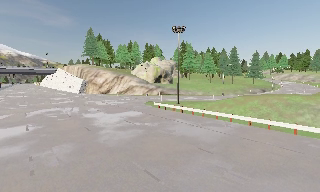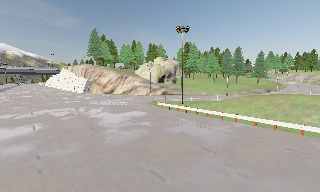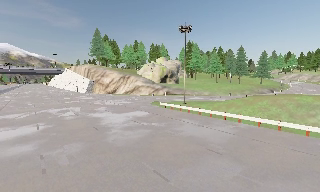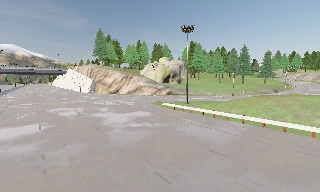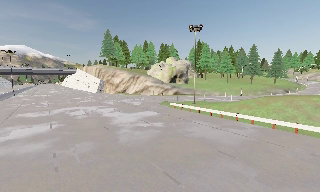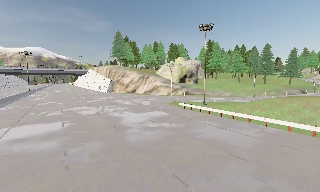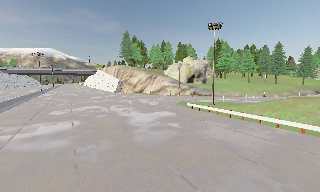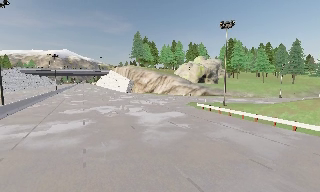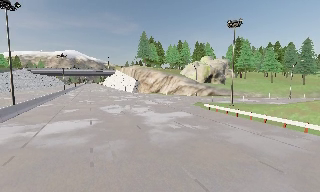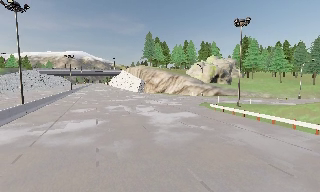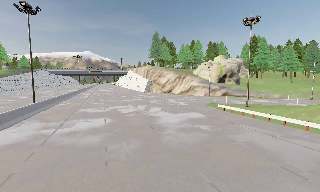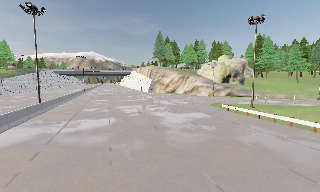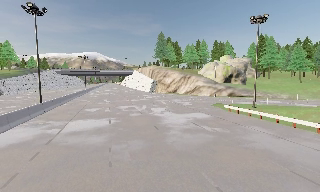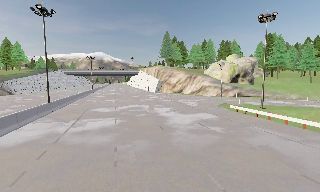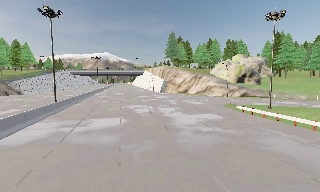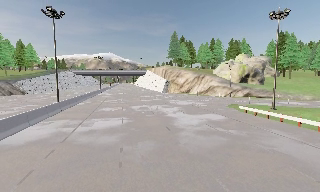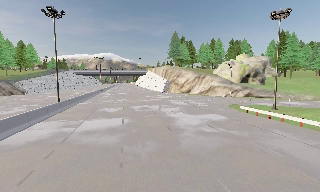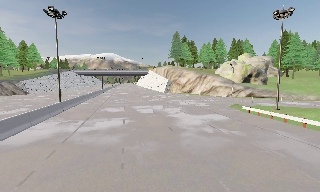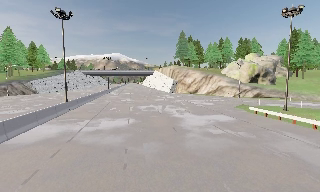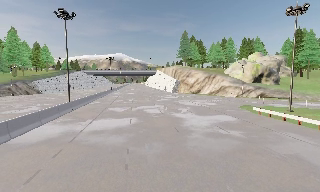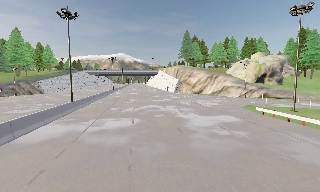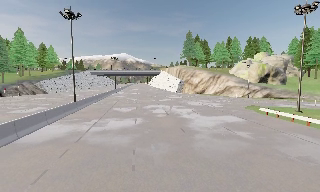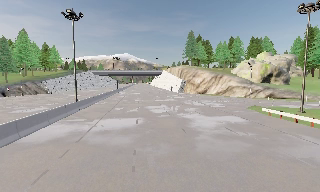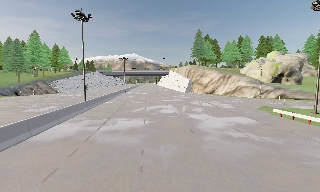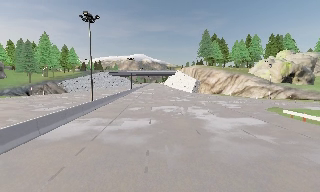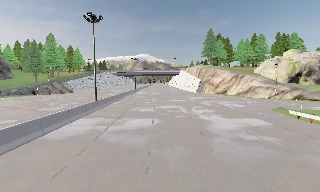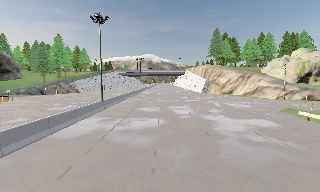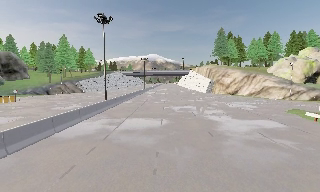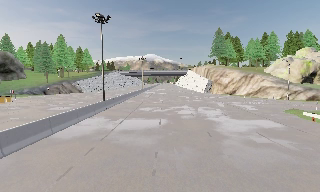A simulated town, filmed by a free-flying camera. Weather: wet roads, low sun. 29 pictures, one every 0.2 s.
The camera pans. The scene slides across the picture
to the right.
The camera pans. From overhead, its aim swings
counterclockwise.
0.0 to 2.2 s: The camera swings to its left by about 25 degrees, and the scene slides to the right. It travels forward, about 0.5 m, so what stands in front looms larger.
2.2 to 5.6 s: The camera swings to its left by about 20 degrees, and the scene slides to the right. It travels forward, about 1 m, so what stands in front looms larger.
The film runs forward here.
